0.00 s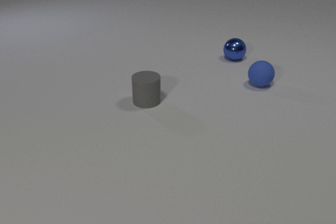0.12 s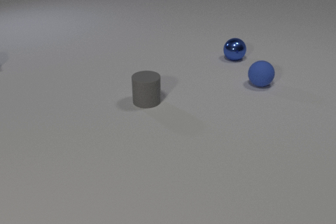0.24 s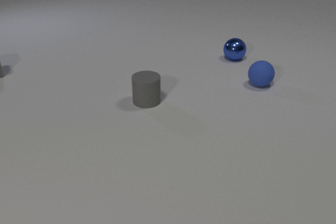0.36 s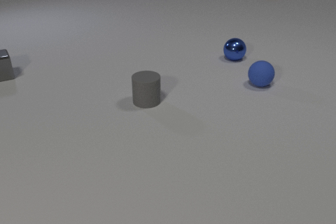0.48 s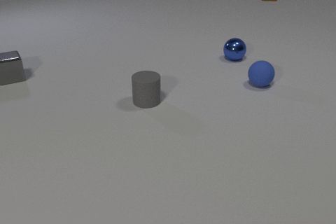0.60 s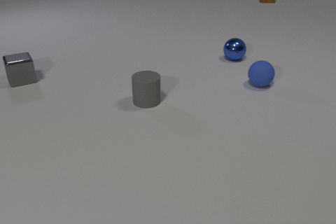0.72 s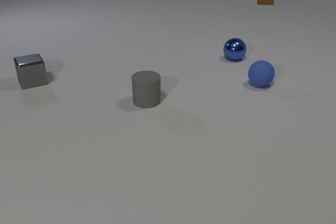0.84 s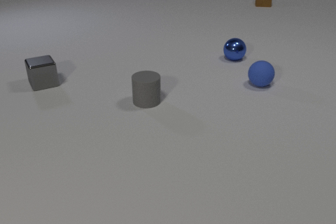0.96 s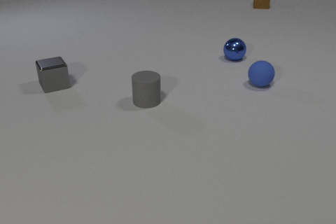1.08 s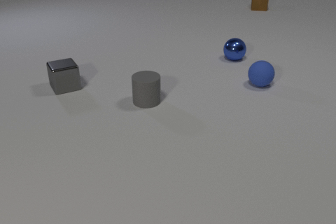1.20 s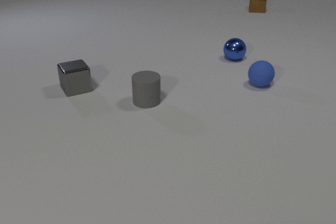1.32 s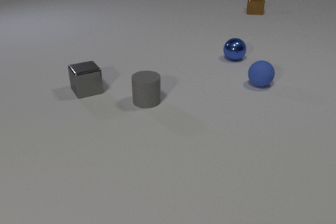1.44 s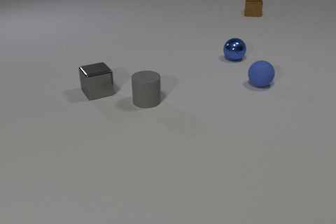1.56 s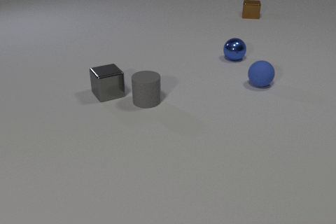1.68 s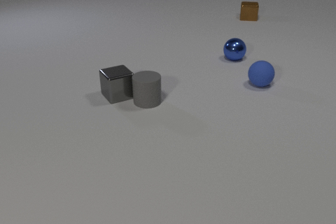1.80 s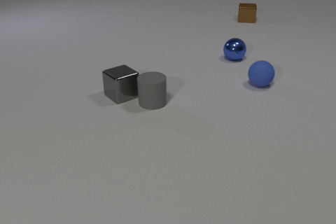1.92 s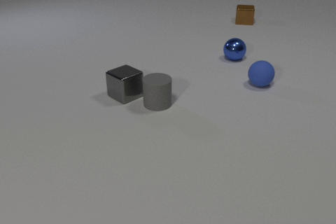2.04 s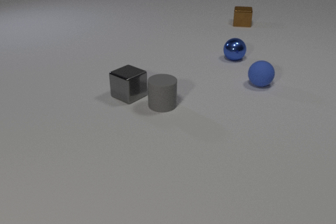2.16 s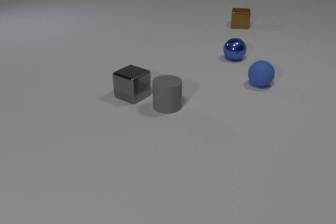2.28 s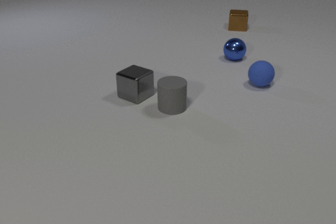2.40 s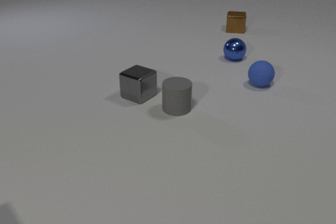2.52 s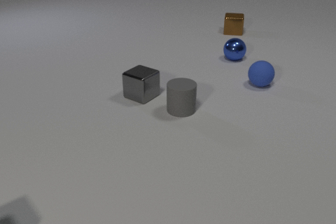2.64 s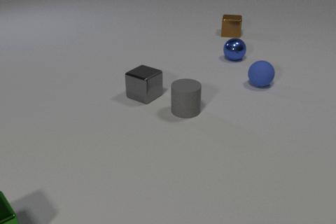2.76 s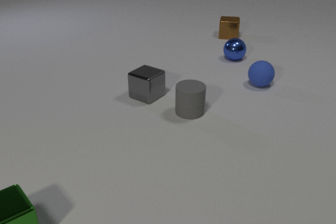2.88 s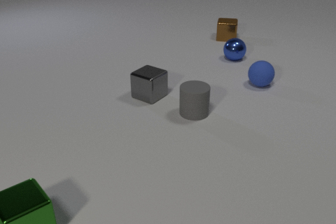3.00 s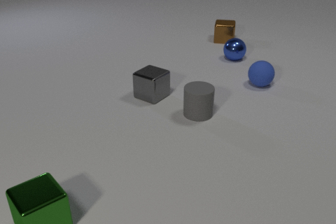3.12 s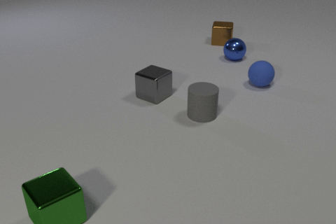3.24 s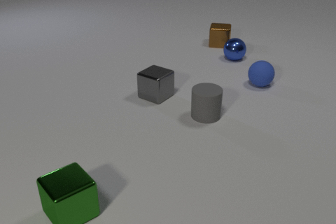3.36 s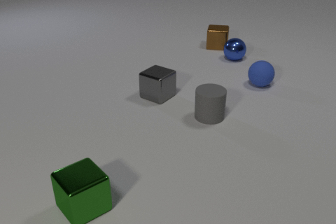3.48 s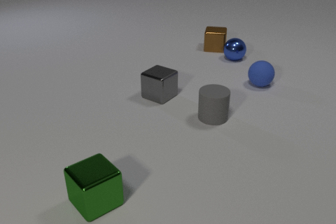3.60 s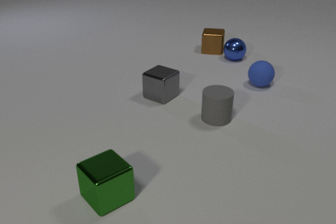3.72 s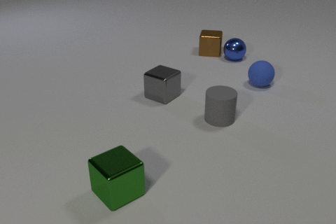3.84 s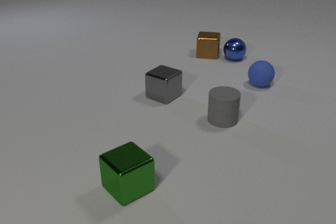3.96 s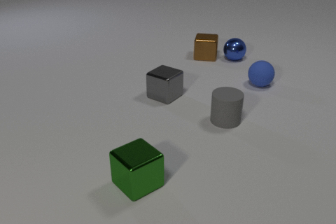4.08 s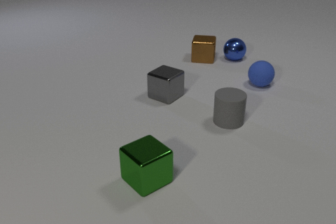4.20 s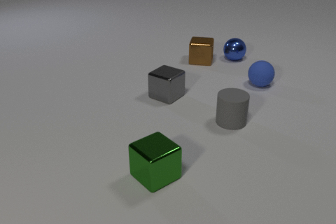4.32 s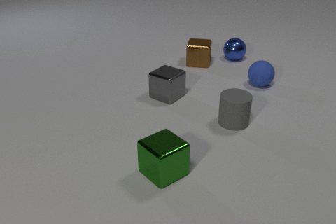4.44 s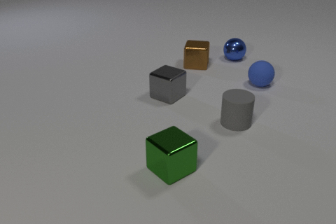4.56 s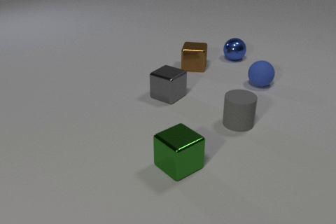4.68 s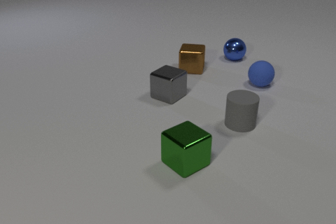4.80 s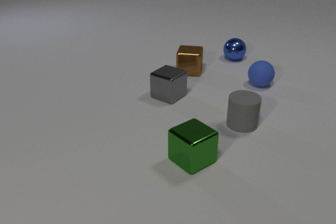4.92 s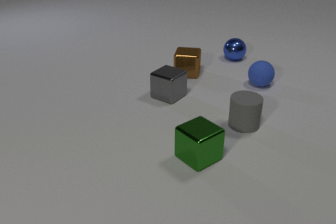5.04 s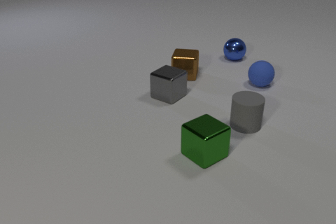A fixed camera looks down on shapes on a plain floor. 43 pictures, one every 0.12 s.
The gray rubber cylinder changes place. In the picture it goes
to the right.
The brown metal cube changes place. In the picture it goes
toward the camera.
0.00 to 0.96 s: The gray metal cube comes in at the left edge, slides to the right and toward the camera. The brown metal cube comes in at the top edge, slides toward the camera.
0.96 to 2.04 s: The gray metal cube slides to the right and toward the camera, spins counterclockwise seen from above by about 15 degrees, its near face sliding to the right. The gray rubber cylinder slides to the right and toward the camera. The brown metal cube slides toward the camera. The gray metal cube and the gray rubber cylinder collide.
2.04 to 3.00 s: The gray metal cube slides to the right. The gray rubber cylinder slides to the right and toward the camera. The brown metal cube slides toward the camera. The green metal cube comes in at the left edge, slides to the right.
3.00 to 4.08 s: The gray metal cube slides to the right. The gray rubber cylinder slides to the right. The brown metal cube slides toward the camera. The green metal cube slides to the right and away from the camera.
4.08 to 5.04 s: The gray rubber cylinder slides to the right. The brown metal cube slides toward the camera and to the left. The green metal cube slides to the right and away from the camera.
How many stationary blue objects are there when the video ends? 2.
What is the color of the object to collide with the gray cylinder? gray.
How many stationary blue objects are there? 2.
